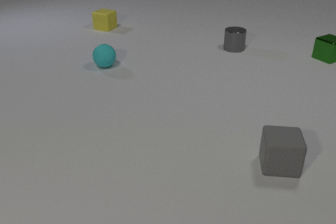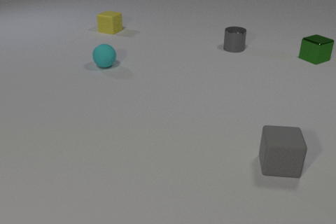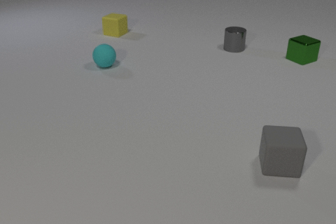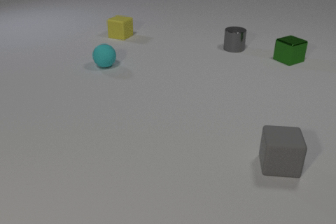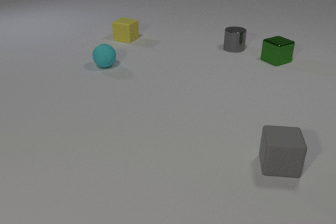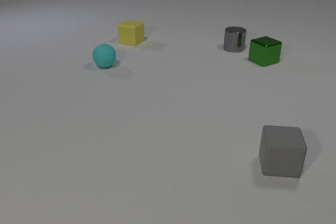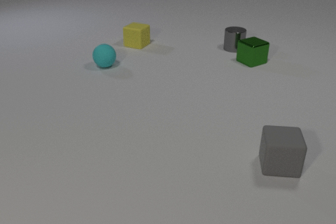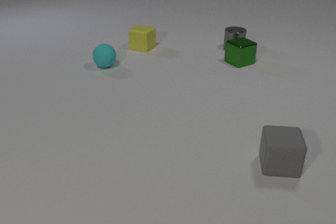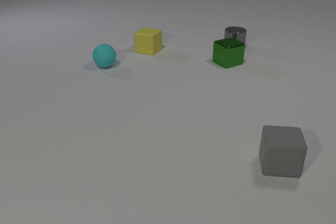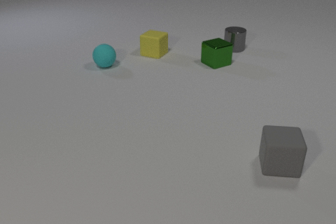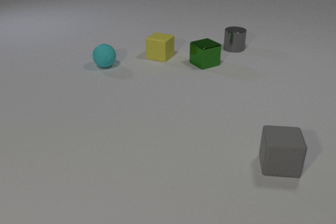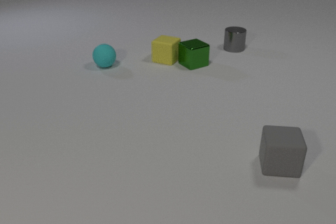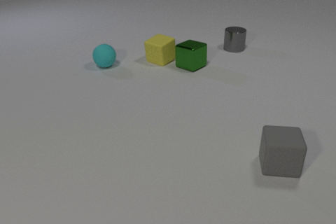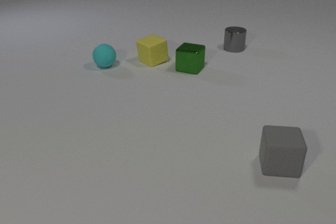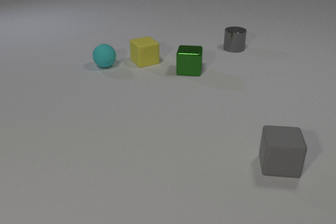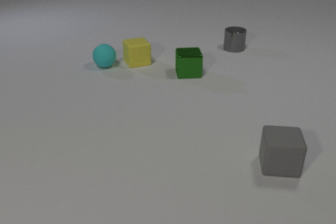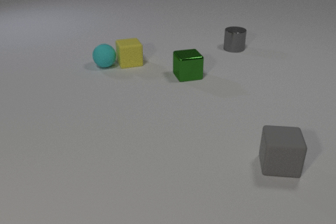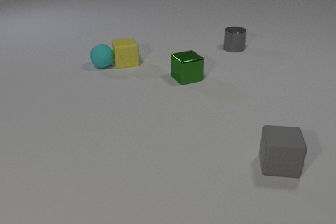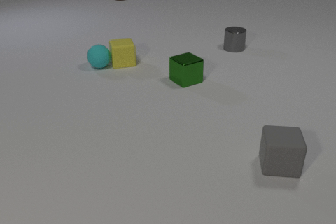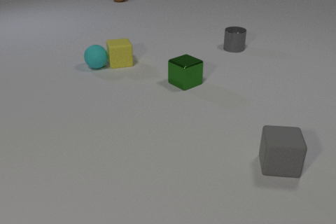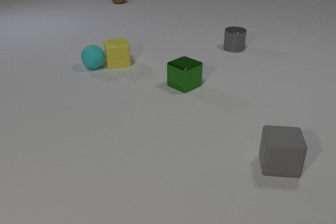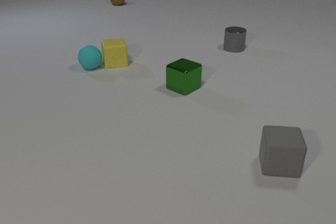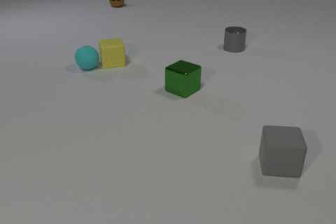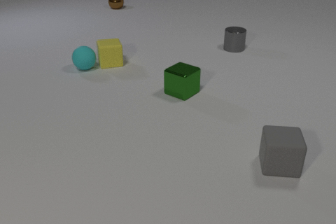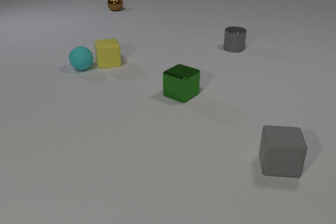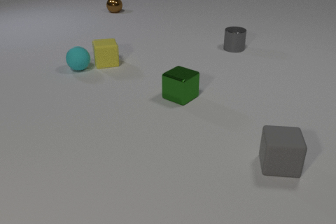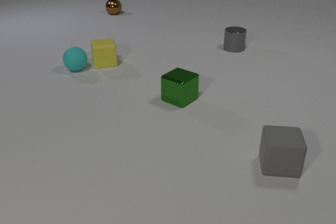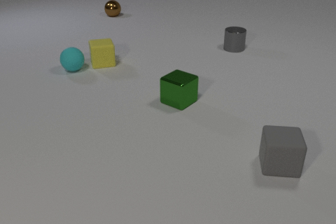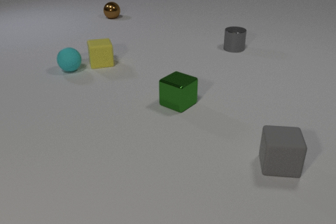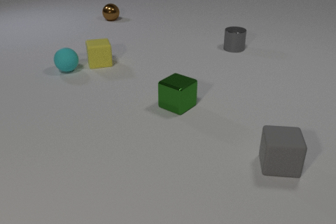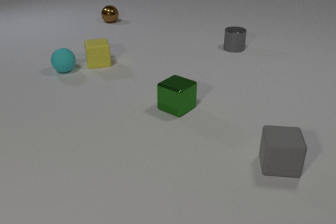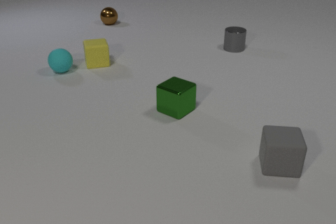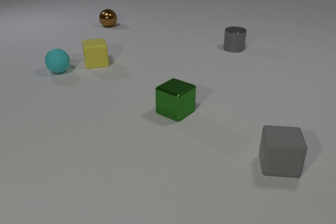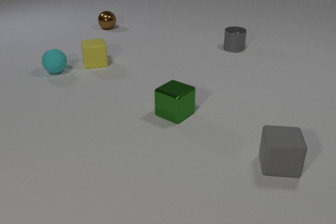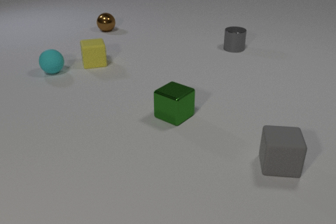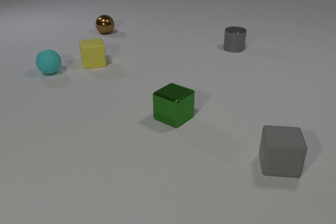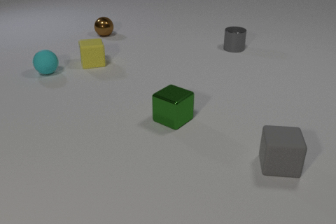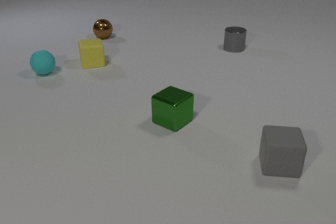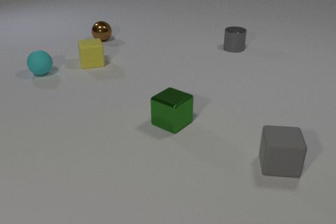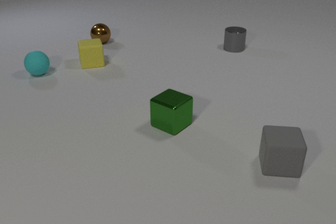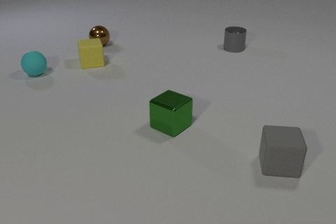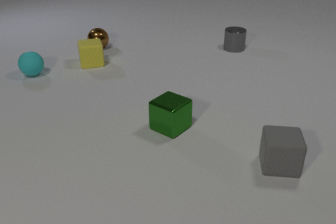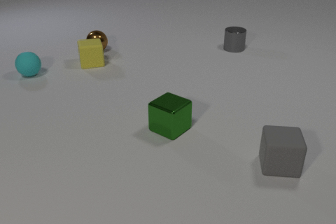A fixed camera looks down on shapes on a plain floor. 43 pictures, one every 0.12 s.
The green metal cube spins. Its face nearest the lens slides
to the right.
The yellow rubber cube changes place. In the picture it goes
toward the camera.
0.00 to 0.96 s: The green metal cube slides to the left and toward the camera. The yellow rubber cube slides toward the camera and to the right.
0.96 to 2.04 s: The green metal cube slides toward the camera and to the left, spins counterclockwise seen from above by about 90 degrees, its near face sliding to the right. The yellow rubber cube slides toward the camera and to the left, spins so that its near face slides to the left, clockwise seen from above. The green metal cube and the yellow rubber cube collide. The yellow rubber cube and the cyan rubber sphere collide.
2.04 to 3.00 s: The green metal cube slides toward the camera, spins counterclockwise seen from above by about 30 degrees, its near face sliding to the right. The yellow rubber cube slides to the left. The cyan rubber sphere rolls to the left. The brown metal sphere comes in at the top edge, rolls toward the camera.
3.00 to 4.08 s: The green metal cube slides toward the camera. The yellow rubber cube slides to the left. The cyan rubber sphere rolls to the left. The brown metal sphere rolls toward the camera.
4.08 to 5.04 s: The green metal cube slides toward the camera. The cyan rubber sphere rolls to the left. The brown metal sphere rolls toward the camera.
What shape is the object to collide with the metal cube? cube.
What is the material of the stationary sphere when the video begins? rubber.
How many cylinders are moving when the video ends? 0.
